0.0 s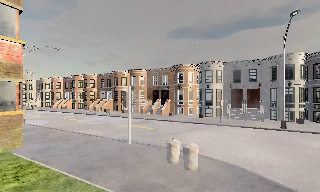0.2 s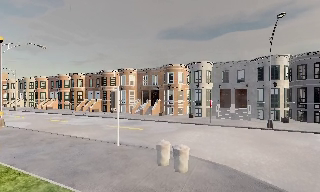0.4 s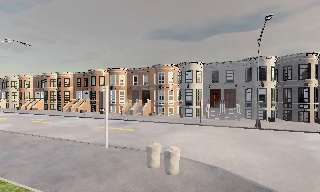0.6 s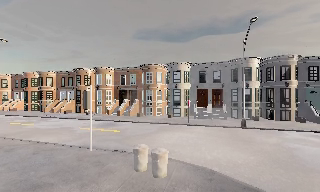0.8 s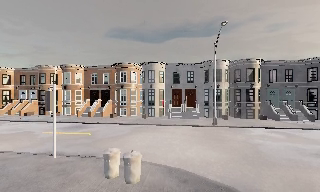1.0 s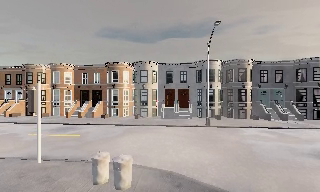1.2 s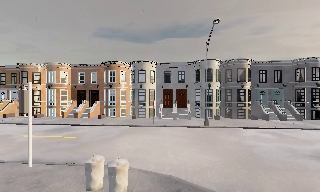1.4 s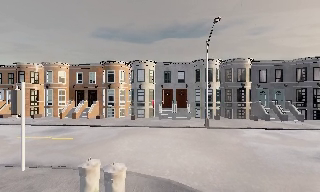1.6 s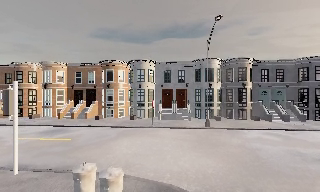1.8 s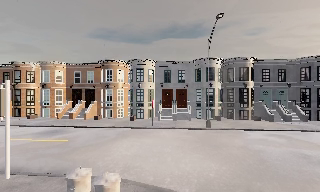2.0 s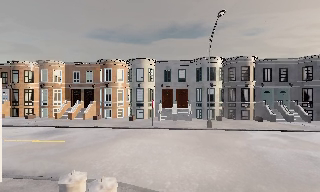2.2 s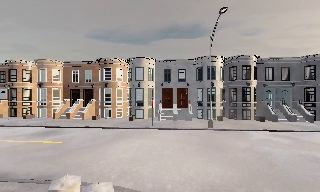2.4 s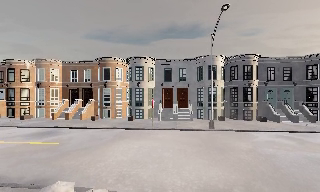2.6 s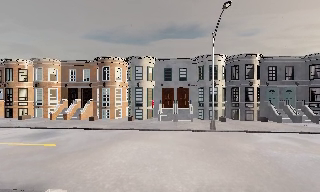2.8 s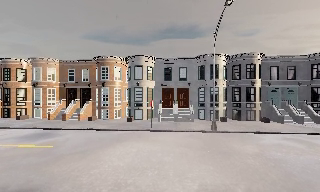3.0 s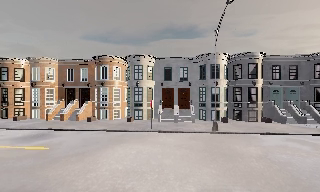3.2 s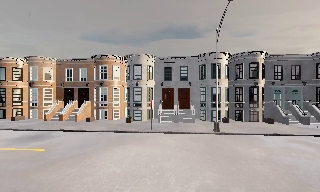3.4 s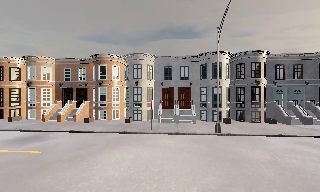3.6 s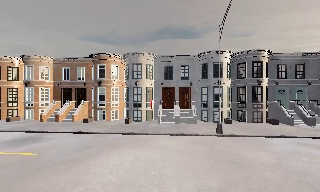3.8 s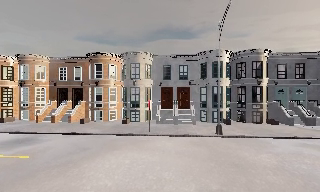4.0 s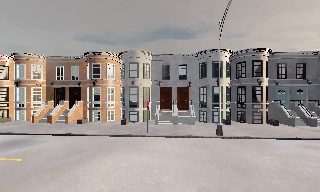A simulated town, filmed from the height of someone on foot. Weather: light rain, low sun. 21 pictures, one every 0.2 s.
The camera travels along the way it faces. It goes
forward.
0.0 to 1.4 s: The camera swings to its right by about 25 degrees, and the scene slides to the left. It travels forward, about 1.5 m, so what stands in front looms larger.
1.4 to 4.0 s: The camera travels forward, about 3.5 m, so what stands in front looms larger.
The film runs forward here.
